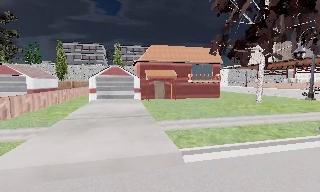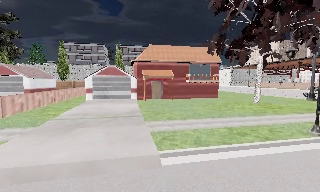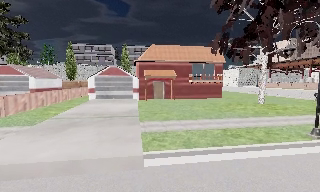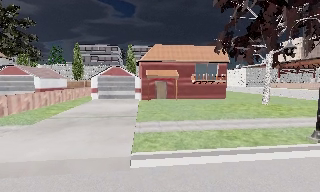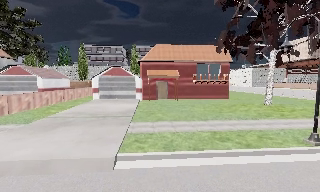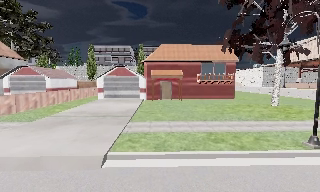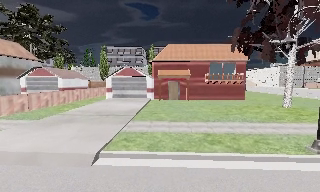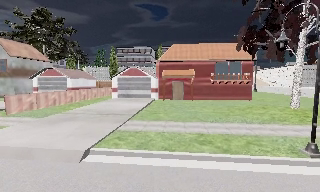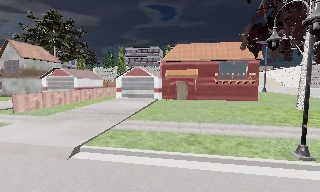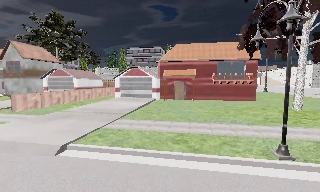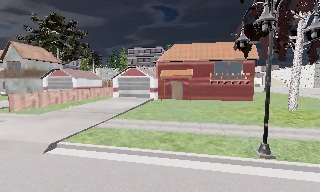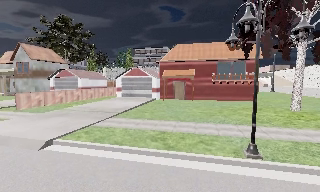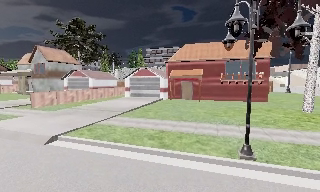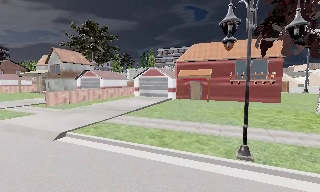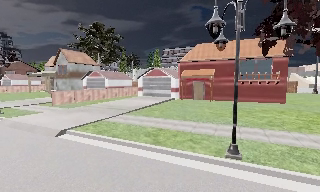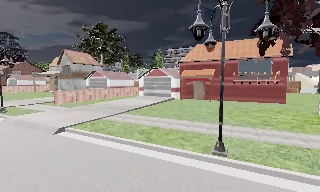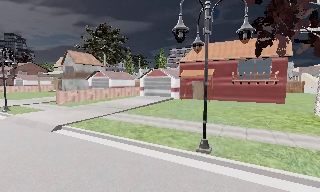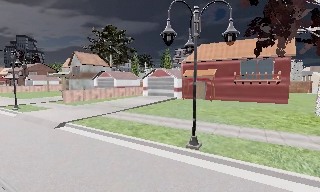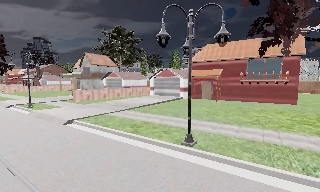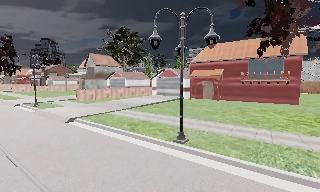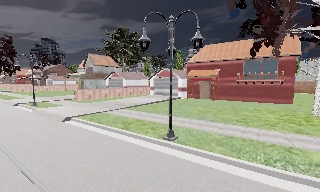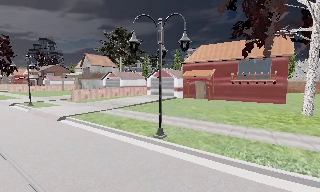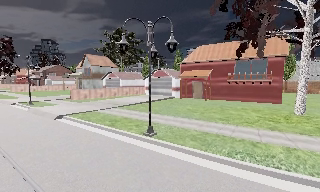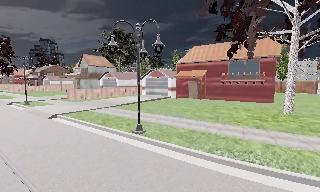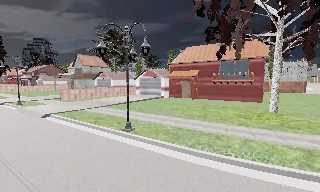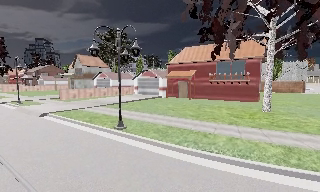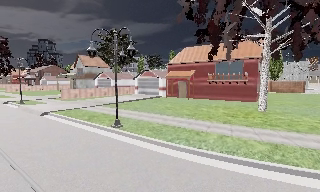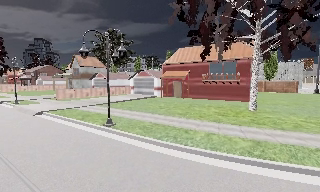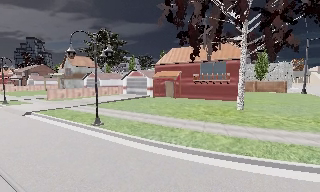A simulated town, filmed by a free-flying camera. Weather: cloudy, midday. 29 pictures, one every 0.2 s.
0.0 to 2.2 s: The camera pans to its left, which is counterclockwise from overhead, by about 25 degrees. It travels to its right, about 7 m.
2.2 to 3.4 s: The camera pans to its left, which is counterclockwise from overhead, by about 15 degrees. It travels to its right and backward, about 3.5 m.
3.4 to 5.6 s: The camera travels to its right and backward, about 5 m, so close, fixed things drift to the left.
The film runs backward here.
